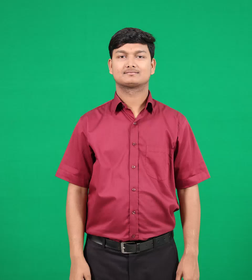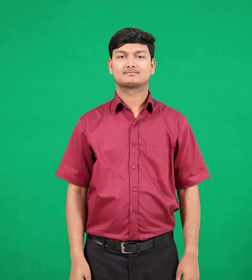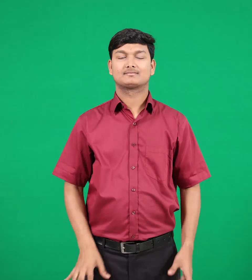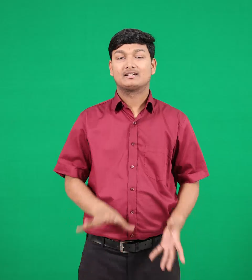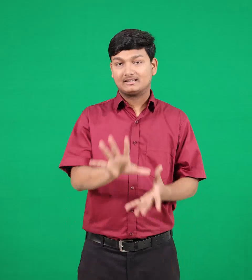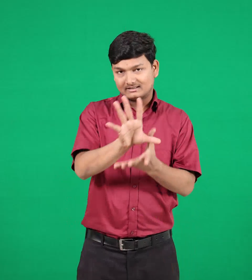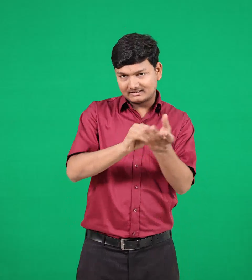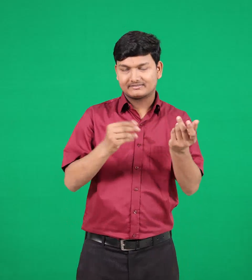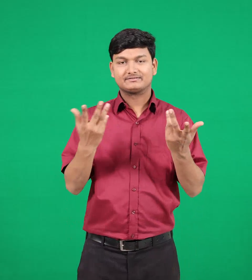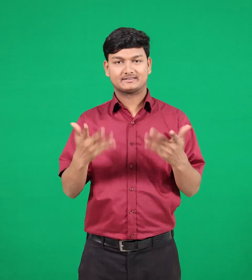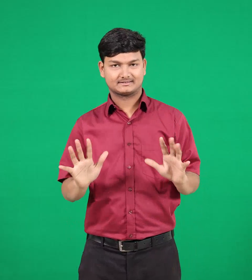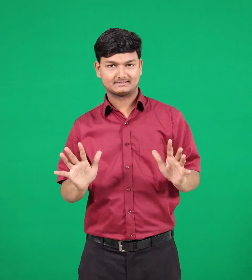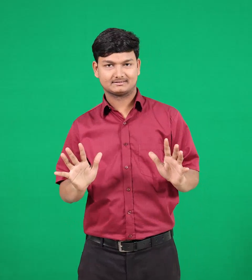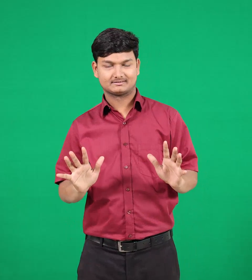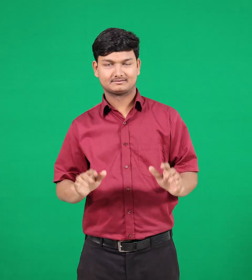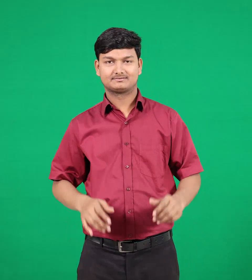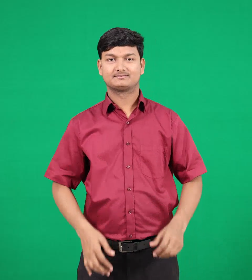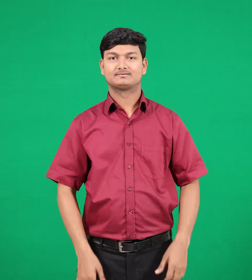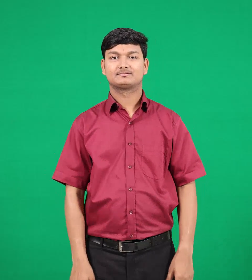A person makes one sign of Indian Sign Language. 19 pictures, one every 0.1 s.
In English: stole
